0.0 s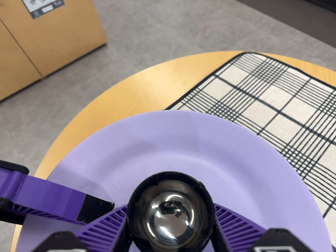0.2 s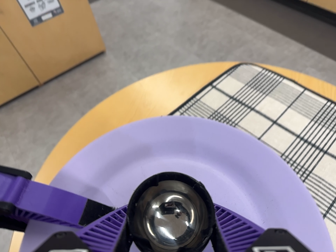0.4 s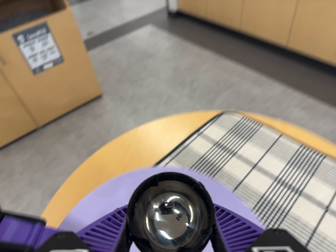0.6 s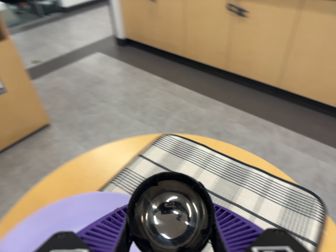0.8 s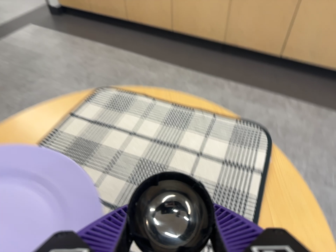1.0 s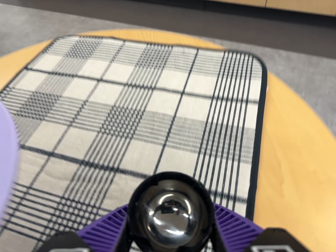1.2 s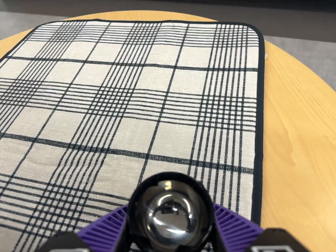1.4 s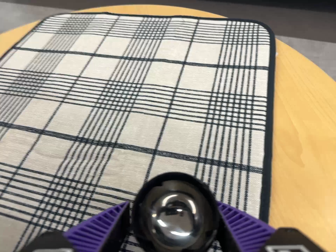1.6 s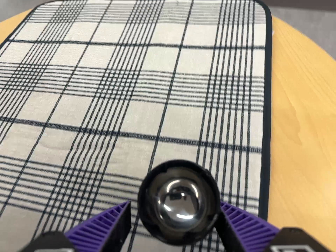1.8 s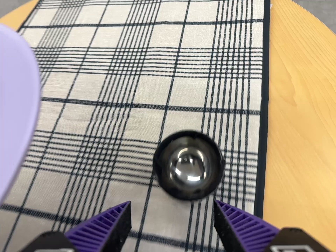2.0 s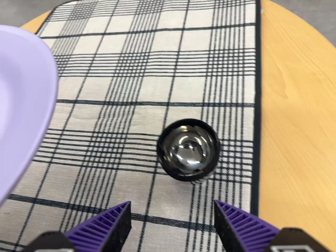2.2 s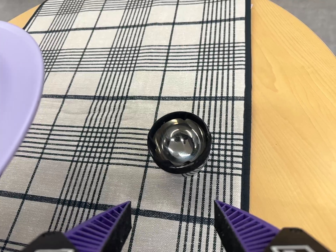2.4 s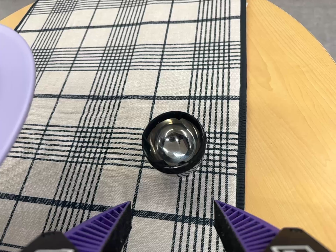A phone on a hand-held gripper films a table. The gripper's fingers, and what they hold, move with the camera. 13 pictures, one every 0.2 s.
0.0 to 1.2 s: The scene slides to the left, as the camera pans about 25 degrees to its right. It travels to its right, toward the bottom of its view and forward, about 20 cm, so close, fixed things drift to the left. It rolls about its line of sight by about 25 degrees, and the scene rotates counterclockwise.
1.2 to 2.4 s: The camera travels backward and toward the bottom of its view, about 8 cm, so what stands in front gets smaller.
The film runs forward here.
